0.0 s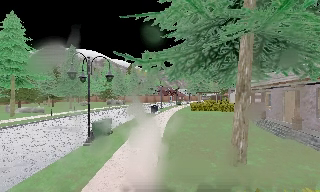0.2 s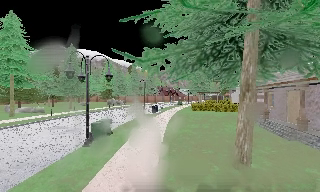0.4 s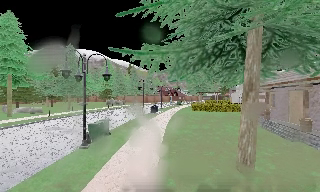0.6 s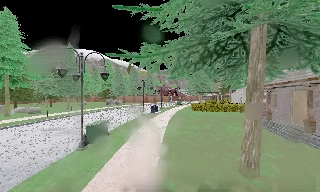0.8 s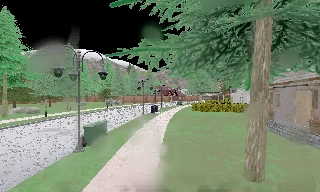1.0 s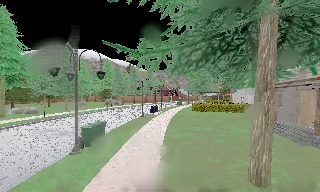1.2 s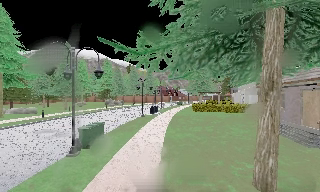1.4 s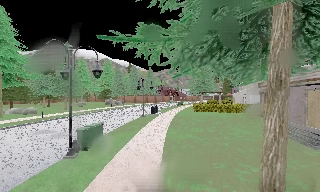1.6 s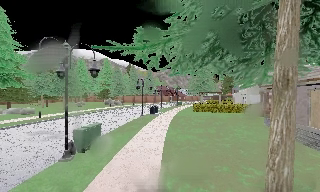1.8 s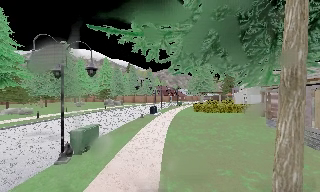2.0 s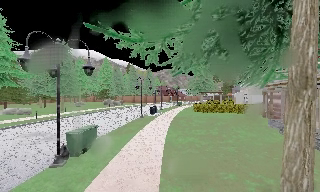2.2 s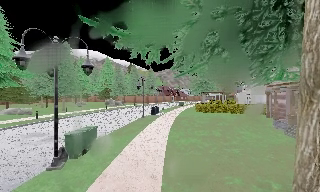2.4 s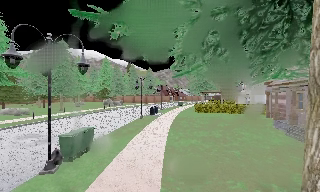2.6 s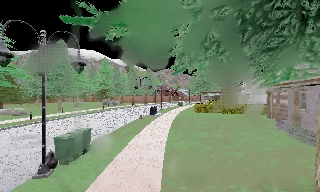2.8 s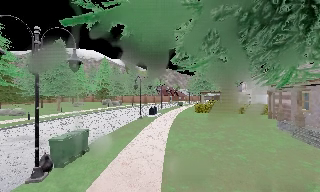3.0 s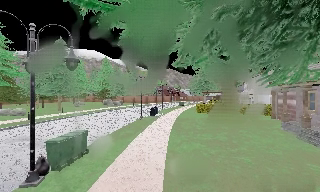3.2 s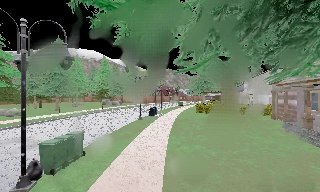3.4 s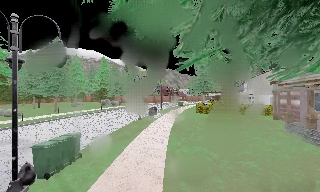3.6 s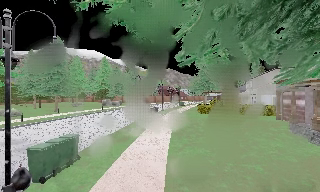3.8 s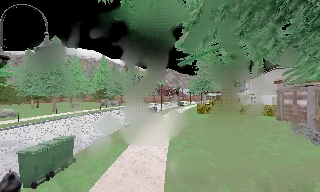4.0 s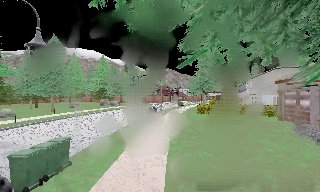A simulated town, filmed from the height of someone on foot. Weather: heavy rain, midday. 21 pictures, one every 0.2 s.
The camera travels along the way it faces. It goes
forward.
0.0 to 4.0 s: The camera travels forward, about 5 m, so what stands in front looms larger.
The film runs forward here.
